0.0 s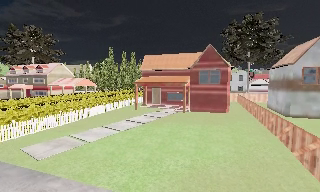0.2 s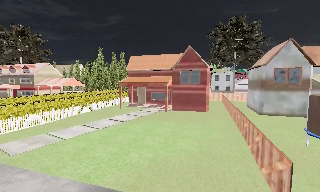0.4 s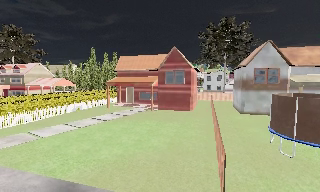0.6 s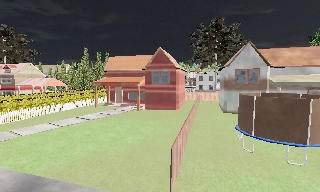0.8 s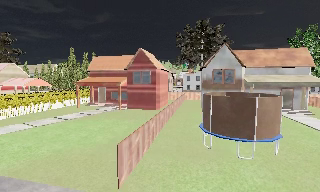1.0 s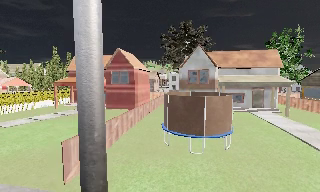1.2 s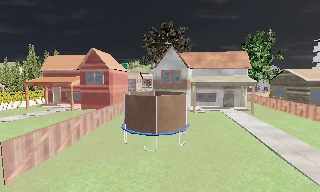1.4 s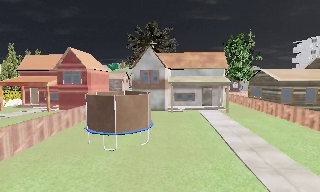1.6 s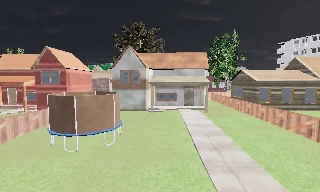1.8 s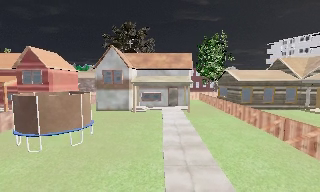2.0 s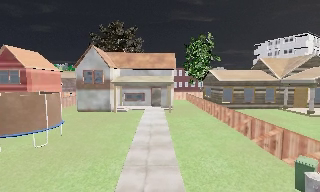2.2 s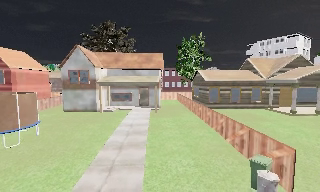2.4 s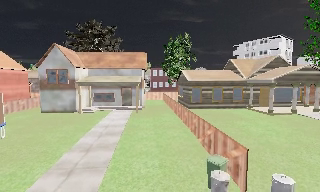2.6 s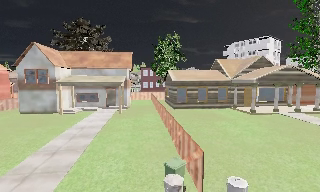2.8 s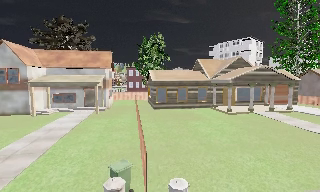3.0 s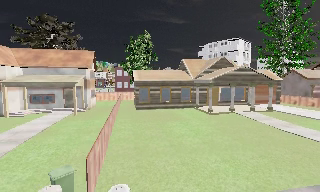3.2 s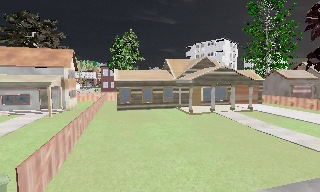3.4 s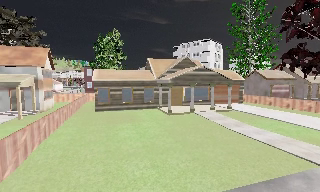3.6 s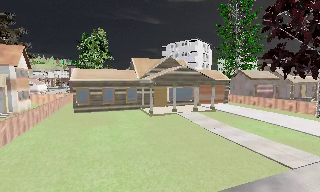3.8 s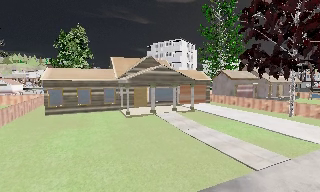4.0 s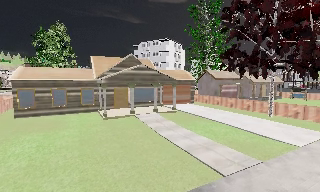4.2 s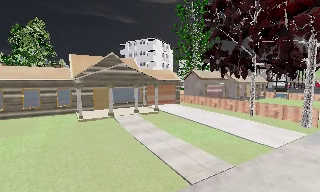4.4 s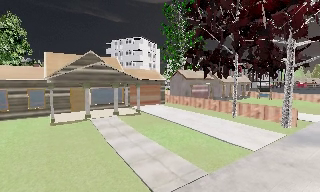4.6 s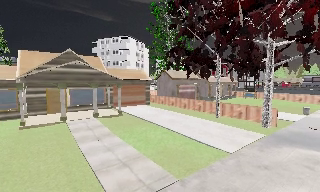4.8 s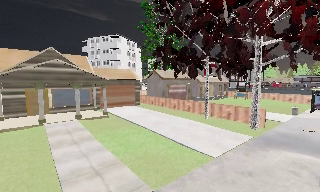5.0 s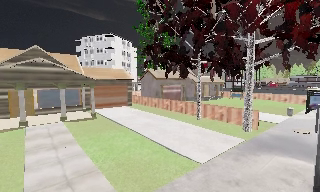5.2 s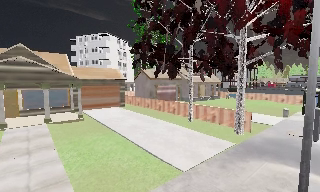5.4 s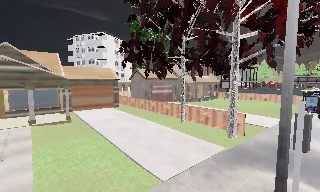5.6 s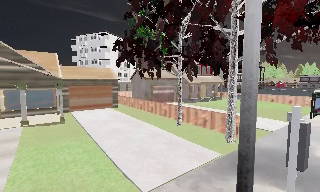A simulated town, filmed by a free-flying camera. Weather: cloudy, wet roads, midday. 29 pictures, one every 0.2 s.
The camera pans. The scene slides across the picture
to the left.
The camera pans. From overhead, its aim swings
clockwise.
0.0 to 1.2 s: The camera swings to its right by about 10 degrees, and the scene slides to the left. It travels to its right, about 10 m, so close, fixed things drift to the left.
1.2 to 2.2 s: The camera travels to its right, about 8 m, so close, fixed things drift to the left.
2.2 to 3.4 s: The scene slides to the left, as the camera pans about 15 degrees to its right. It travels to its right, about 8 m, so close, fixed things drift to the left.
3.4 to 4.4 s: The camera swings to its right by about 15 degrees, and the scene slides to the left. It travels to its right and forward, about 6 m, so close, fixed things drift to the left.
4.4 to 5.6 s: The camera travels to its right and forward, about 6 m, so close, fixed things drift to the left.
The film runs backward here.
